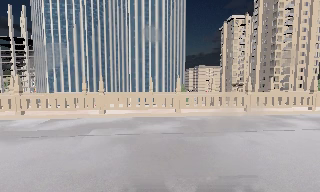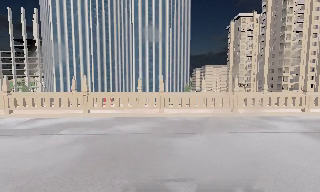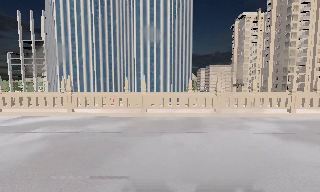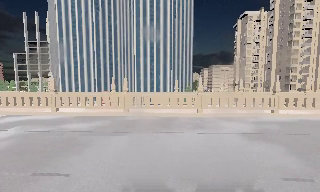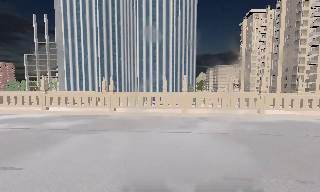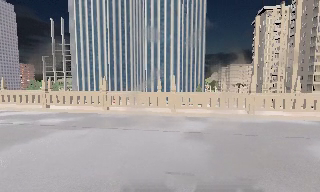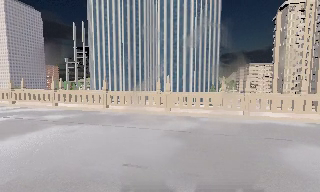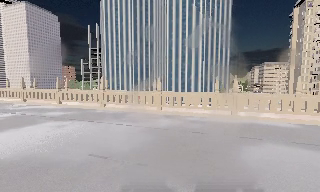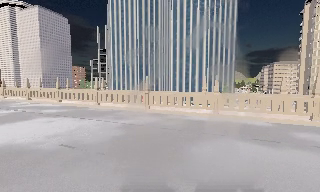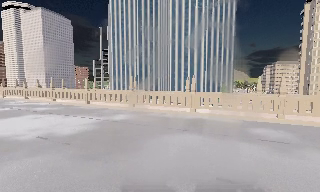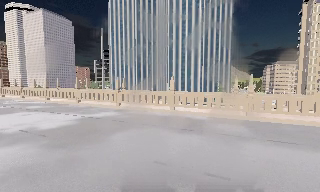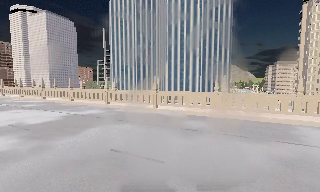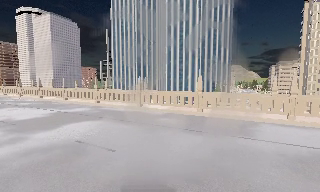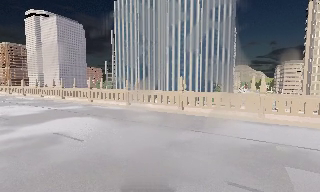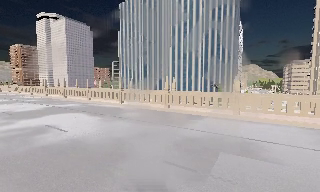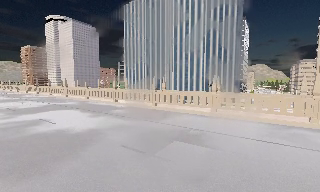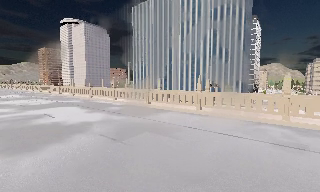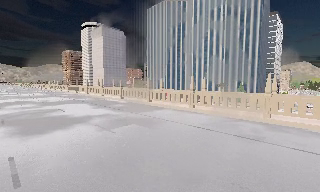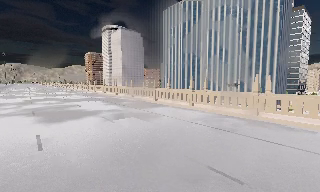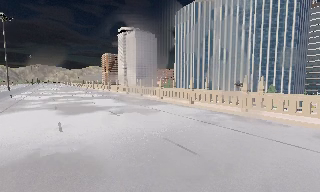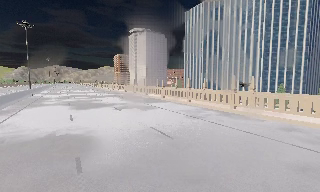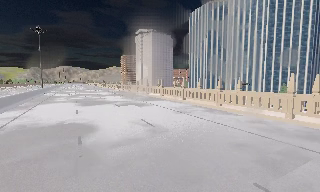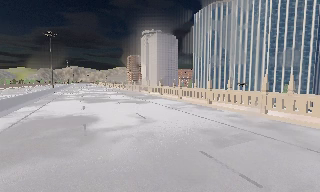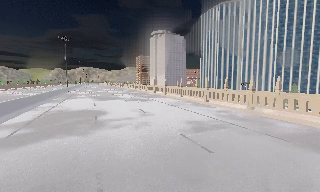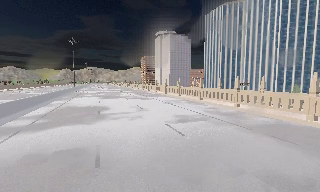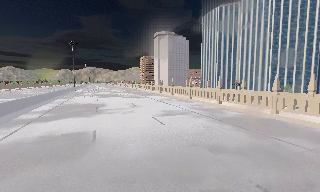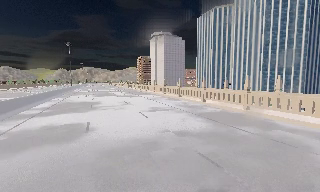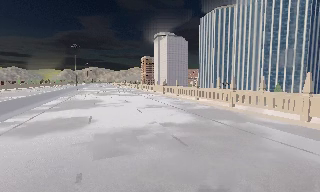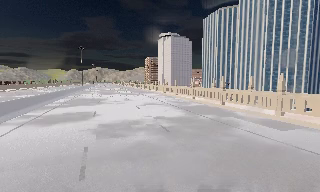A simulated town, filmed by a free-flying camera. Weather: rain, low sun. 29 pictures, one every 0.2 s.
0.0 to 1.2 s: The camera pans to its left, which is counterclockwise from overhead, by about 20 degrees. It travels to its right, about 10 m, so close, fixed things drift to the left.
1.2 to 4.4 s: The camera pans to its left, which is counterclockwise from overhead, by about 50 degrees. It travels to its right and backward, about 30 m, so close, fixed things drift to the left.
4.4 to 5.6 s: The camera travels backward and to its right, about 11 m, so what stands in front gets smaller.
The film runs backward here.
